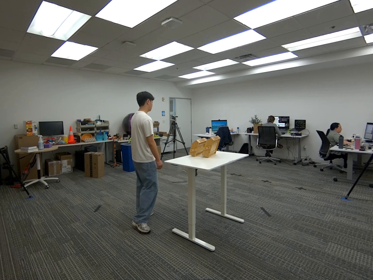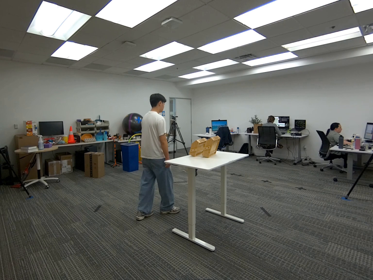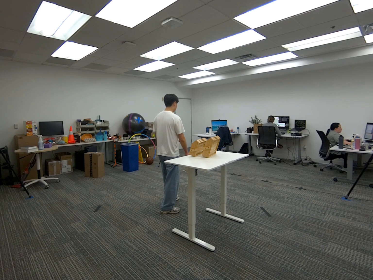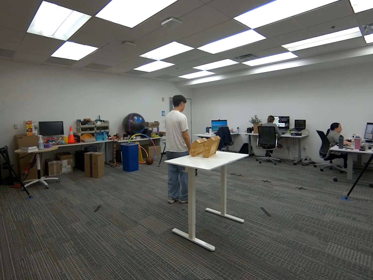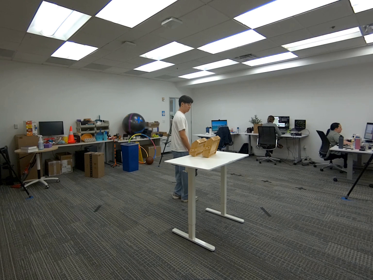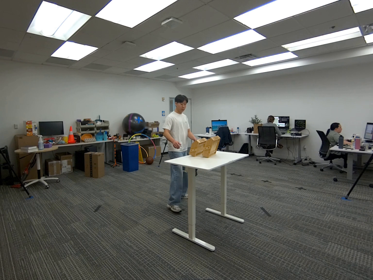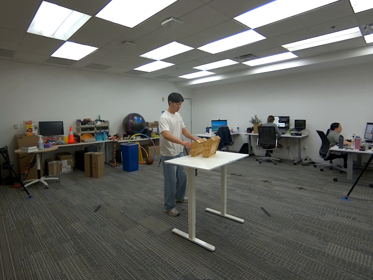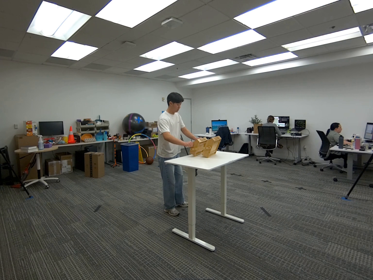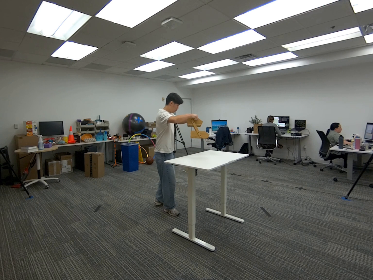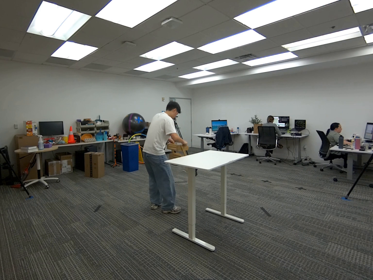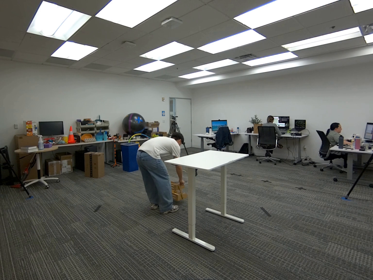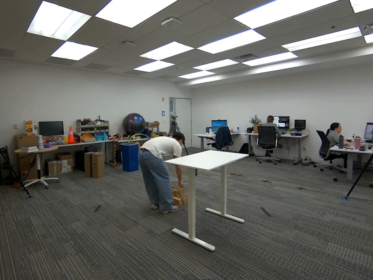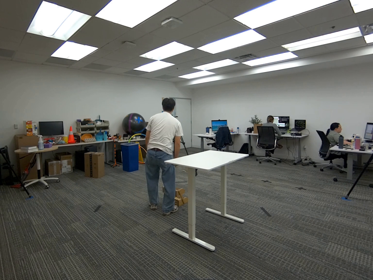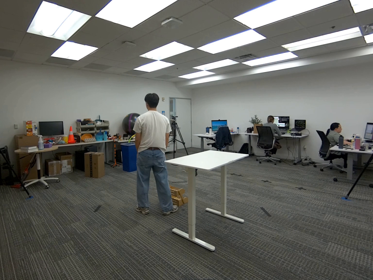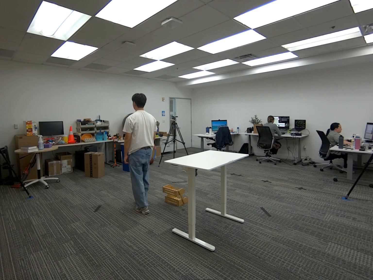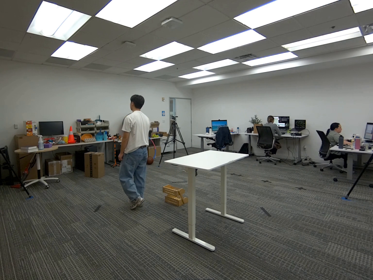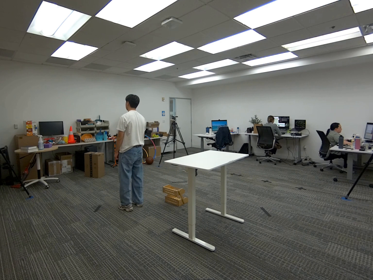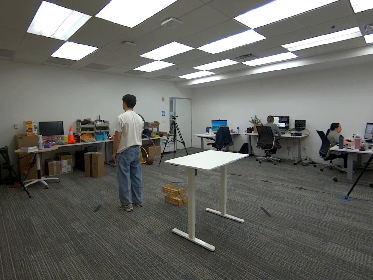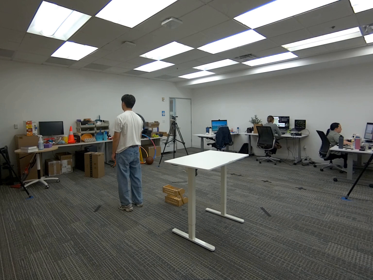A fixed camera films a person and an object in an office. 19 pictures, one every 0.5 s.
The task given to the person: Walk over to the white desk and pick up the wooden crate from the top shelf using both hands and then place on the ground.
